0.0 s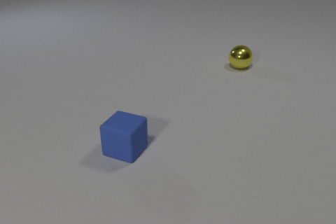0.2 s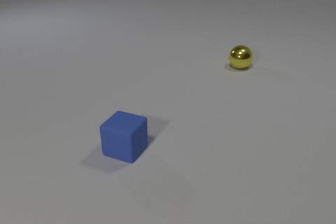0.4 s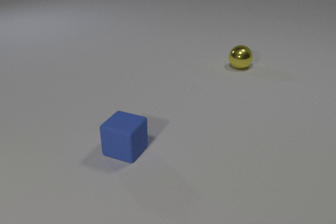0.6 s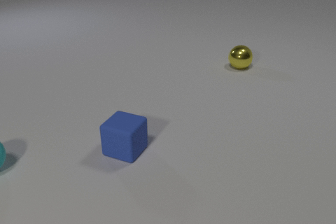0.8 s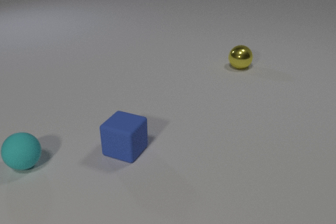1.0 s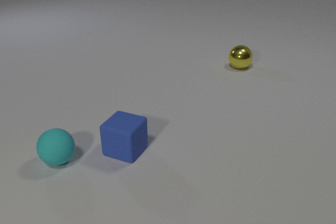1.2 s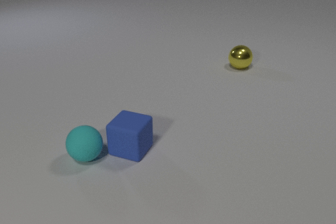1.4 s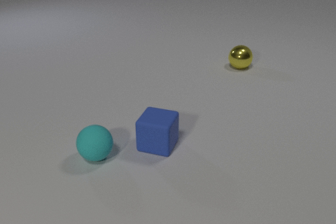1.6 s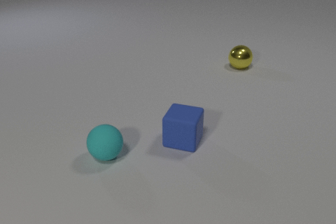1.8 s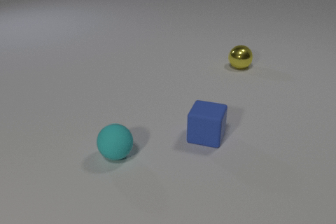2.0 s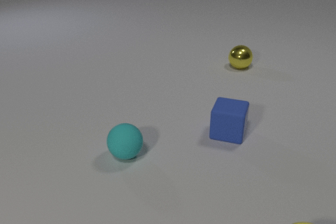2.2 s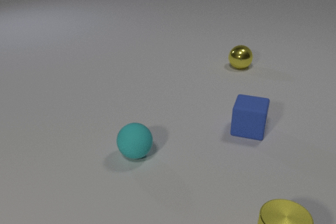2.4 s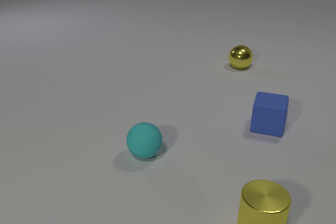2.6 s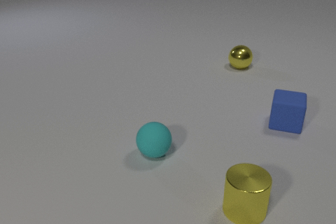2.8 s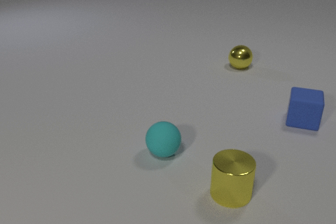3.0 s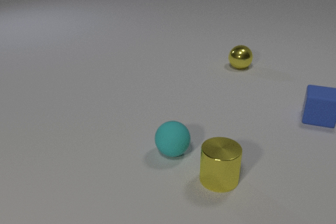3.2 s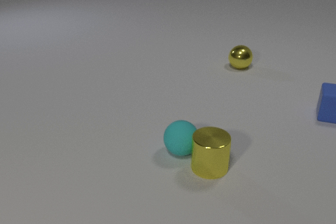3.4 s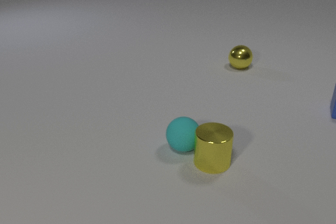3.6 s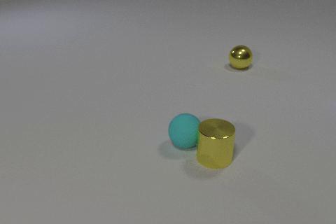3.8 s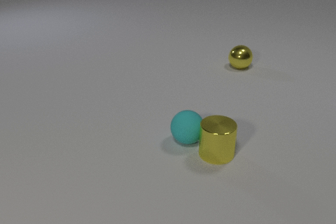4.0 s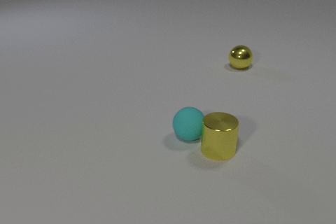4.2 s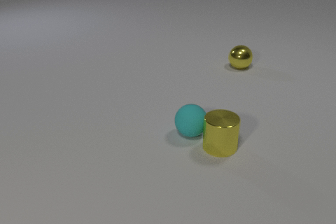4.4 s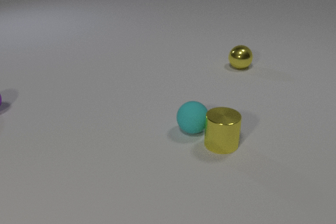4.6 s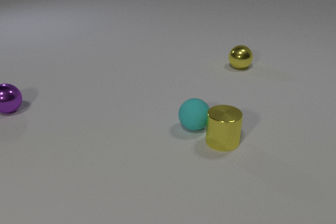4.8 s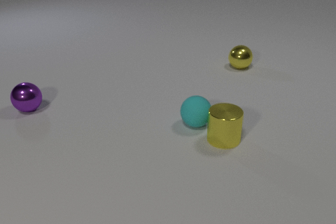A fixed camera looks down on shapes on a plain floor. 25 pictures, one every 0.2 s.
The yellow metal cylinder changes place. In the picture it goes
away from the camera.
The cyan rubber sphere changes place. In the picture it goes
to the right.
0.0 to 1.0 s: The cyan rubber sphere comes in at the left edge, rolls to the right.
1.0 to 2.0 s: The cyan rubber sphere rolls to the right. The blue rubber cube slides to the right. The cyan rubber sphere and the blue rubber cube collide.
2.0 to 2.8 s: The cyan rubber sphere rolls to the right. The blue rubber cube slides to the right and away from the camera. The yellow metal cylinder slides away from the camera and to the left.
2.8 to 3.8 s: The cyan rubber sphere rolls to the right and away from the camera. The blue rubber cube slides to the right and away from the camera, leaves at the right edge. The yellow metal cylinder slides away from the camera. The cyan rubber sphere and the yellow metal cylinder collide.
3.8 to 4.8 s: The cyan rubber sphere rolls away from the camera. The yellow metal cylinder slides away from the camera. The purple metal sphere comes in at the left edge, rolls to the right.
What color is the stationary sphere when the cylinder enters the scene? yellow.
What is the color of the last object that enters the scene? purple.
How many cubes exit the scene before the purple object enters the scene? 1.
